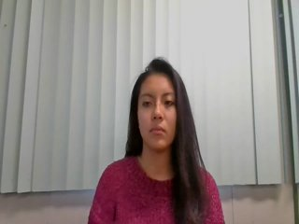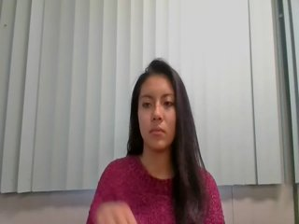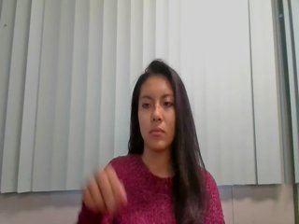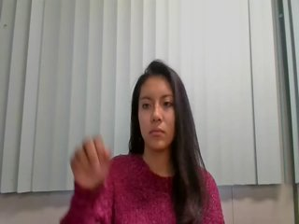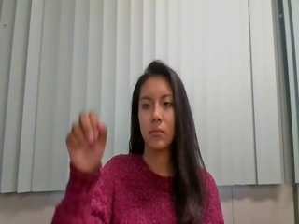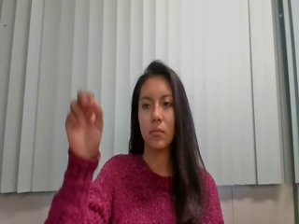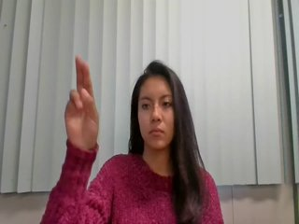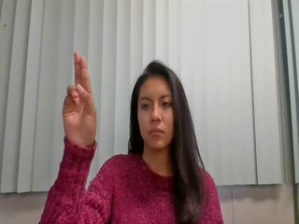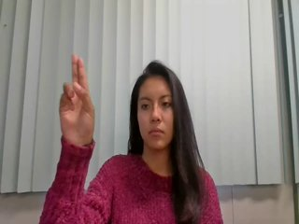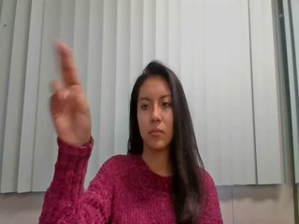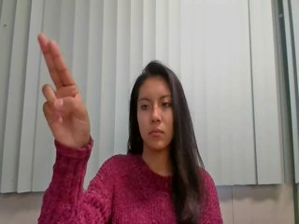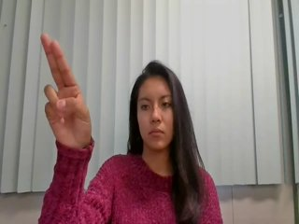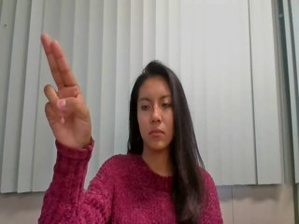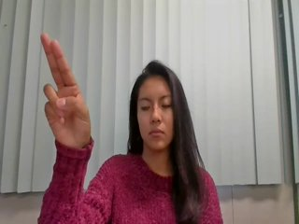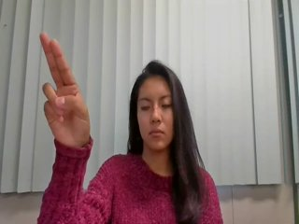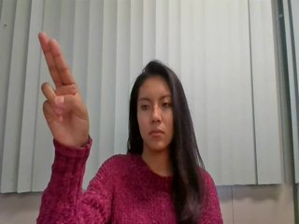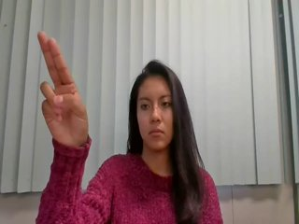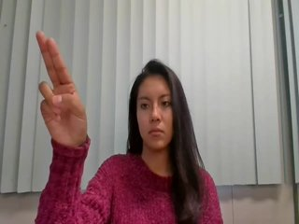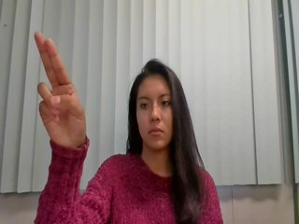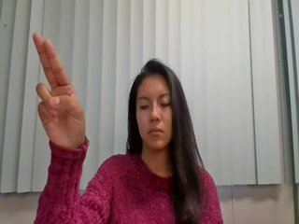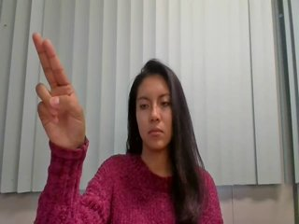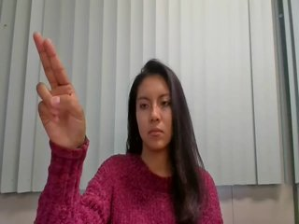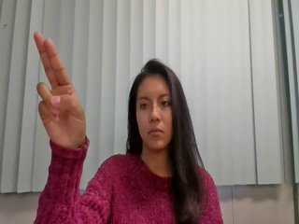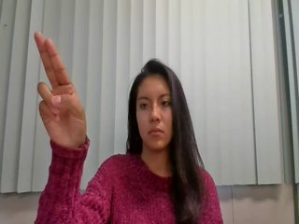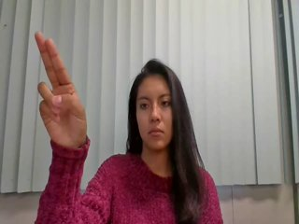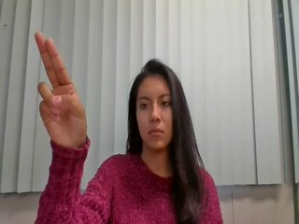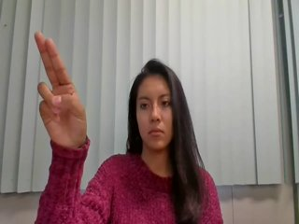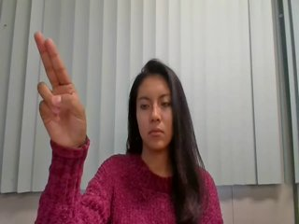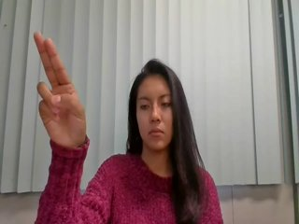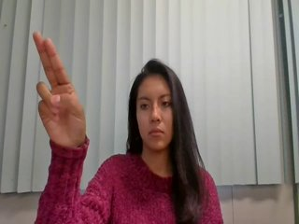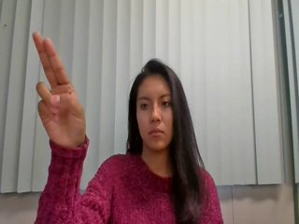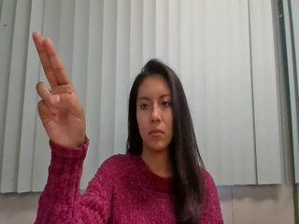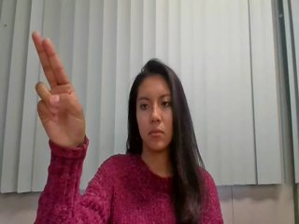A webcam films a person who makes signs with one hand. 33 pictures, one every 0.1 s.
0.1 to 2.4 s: Click with two fingers.
2.5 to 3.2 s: Pointing with two fingers.
